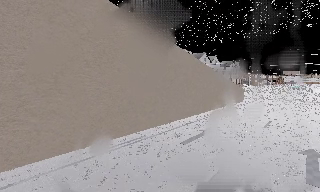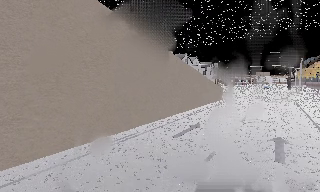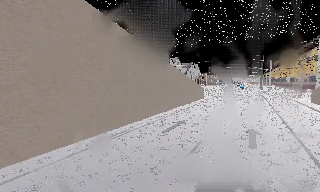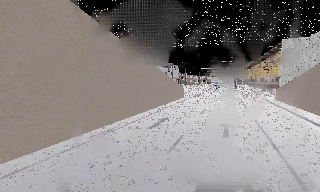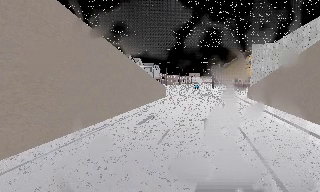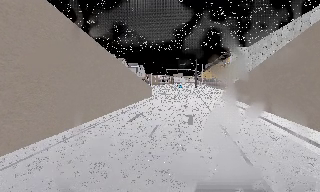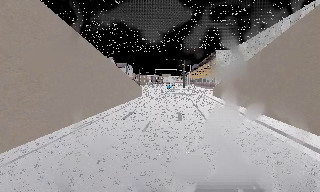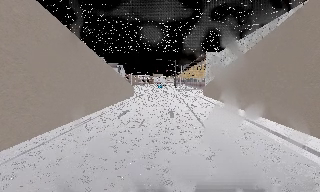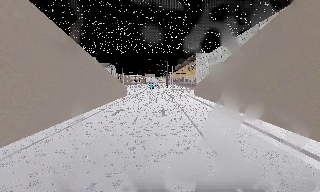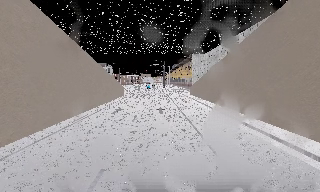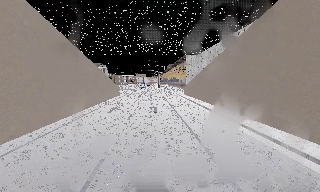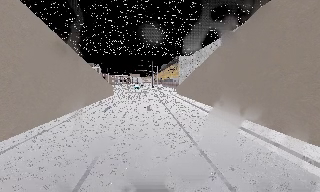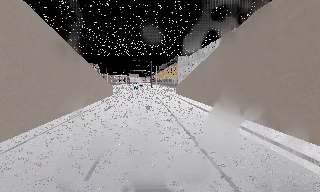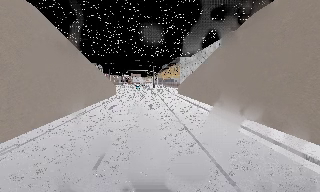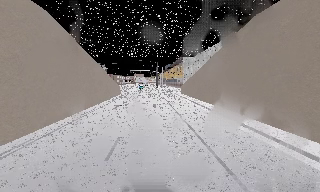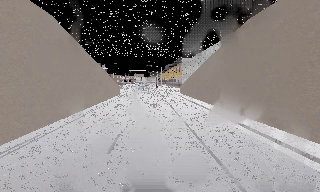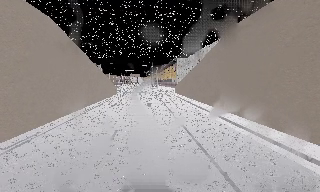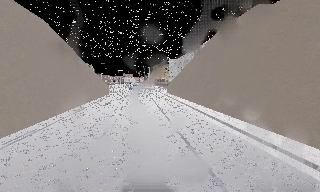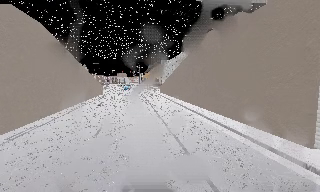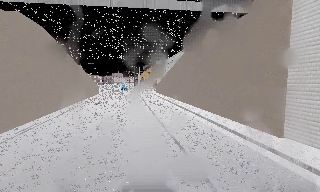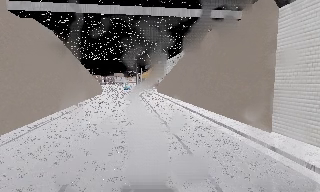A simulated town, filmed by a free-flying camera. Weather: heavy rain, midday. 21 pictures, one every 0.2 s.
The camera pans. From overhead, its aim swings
clockwise.
The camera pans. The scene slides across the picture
to the left.
0.0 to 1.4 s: The scene slides to the left, as the camera pans about 40 degrees to its right. It travels backward, about 6 m.
1.4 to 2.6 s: The camera travels backward, about 3.5 m, so what stands in front gets smaller.
2.6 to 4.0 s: The camera travels backward, about 5 m, so what stands in front gets smaller. It gains speed.
The film runs backward here.
